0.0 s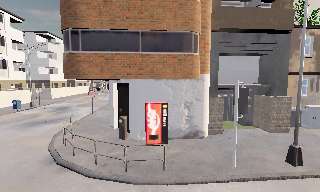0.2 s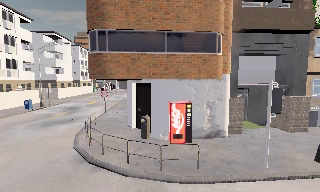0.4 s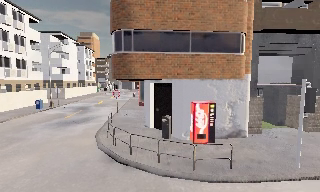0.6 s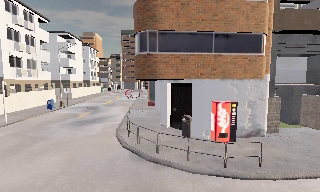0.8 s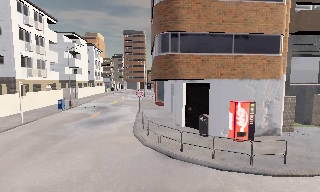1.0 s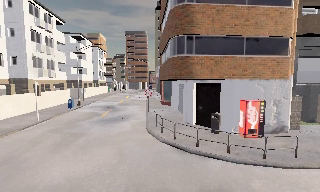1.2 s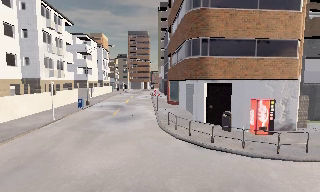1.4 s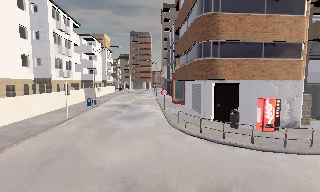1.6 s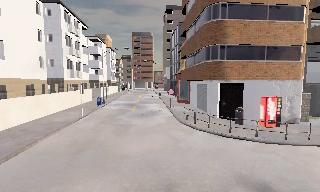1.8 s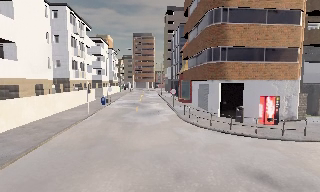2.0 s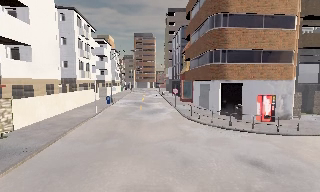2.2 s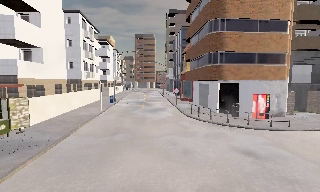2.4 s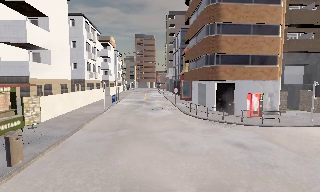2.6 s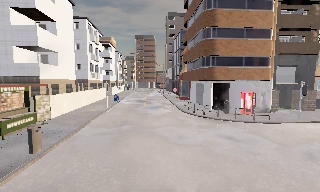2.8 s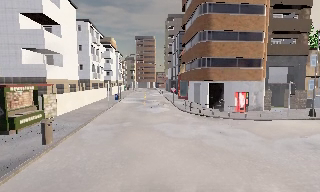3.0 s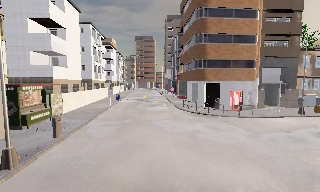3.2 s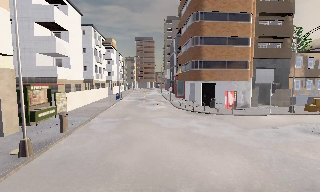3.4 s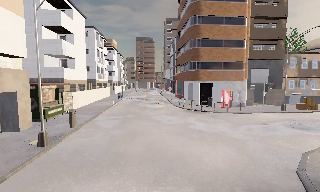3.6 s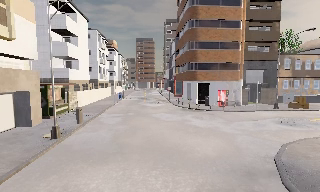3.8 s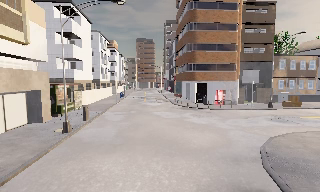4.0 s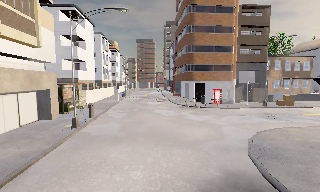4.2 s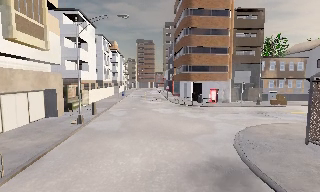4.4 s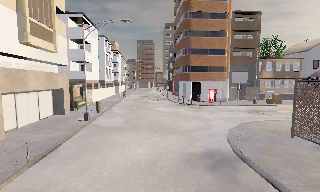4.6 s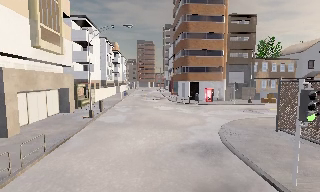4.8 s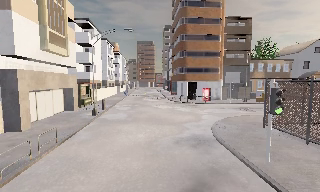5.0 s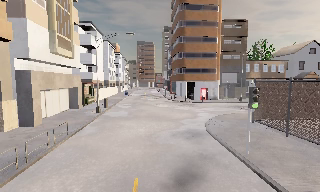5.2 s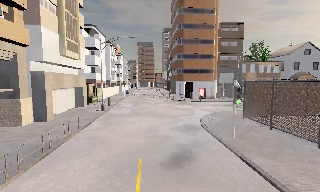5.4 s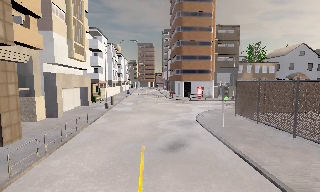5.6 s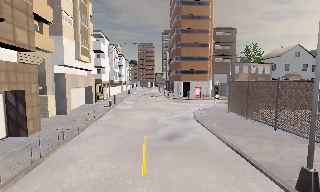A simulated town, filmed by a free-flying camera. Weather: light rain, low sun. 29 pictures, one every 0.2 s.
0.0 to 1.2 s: The camera travels to its left, about 6 m, so close, fixed things drift to the right.
1.2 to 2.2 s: The camera travels backward and to its left, about 4.5 m, so what stands in front gets smaller.
2.2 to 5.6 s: The camera travels backward, about 18 m, so what stands in front gets smaller.
The film runs backward here.
